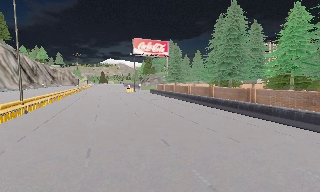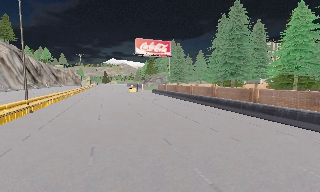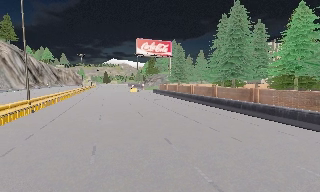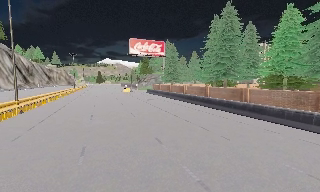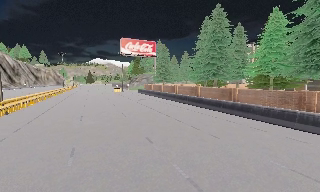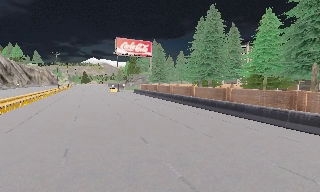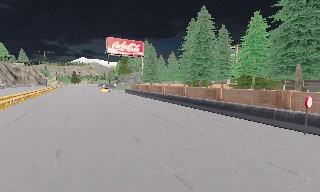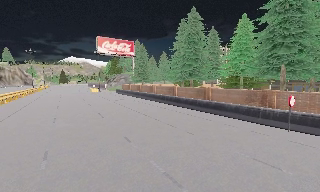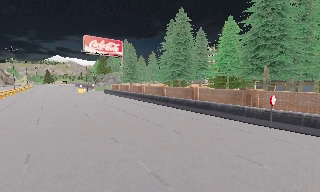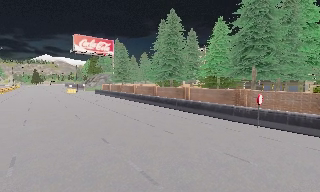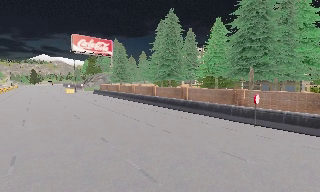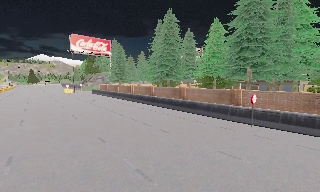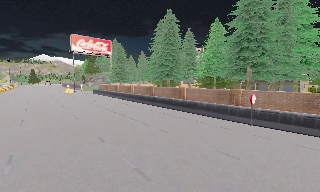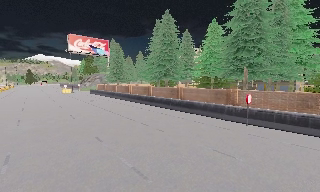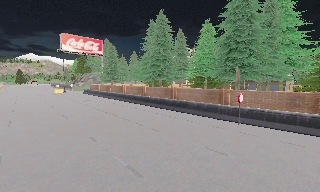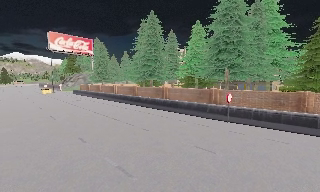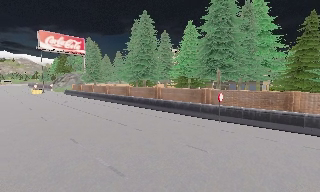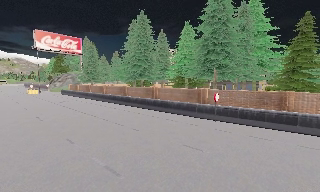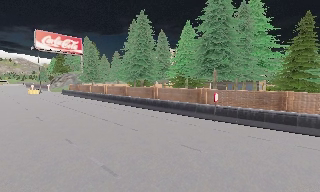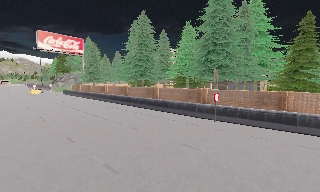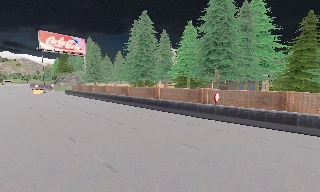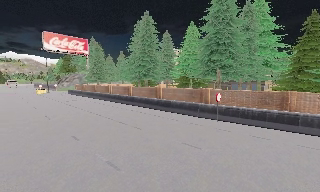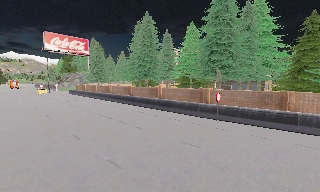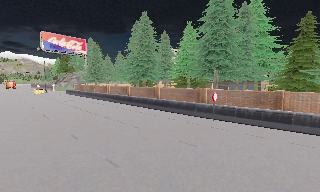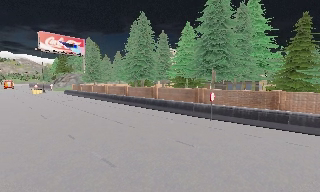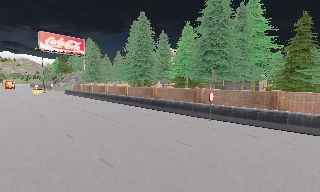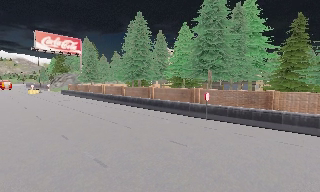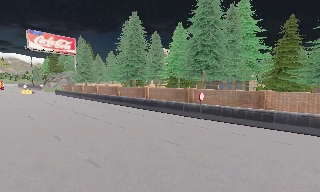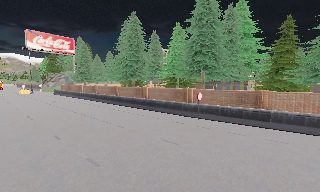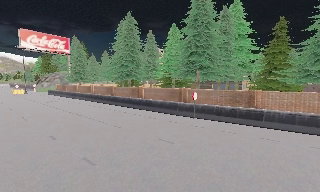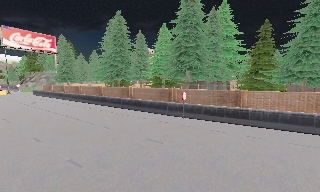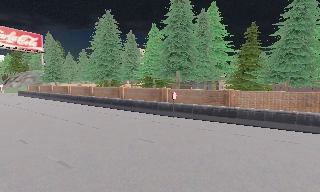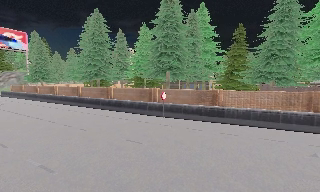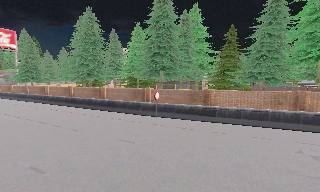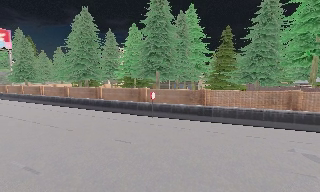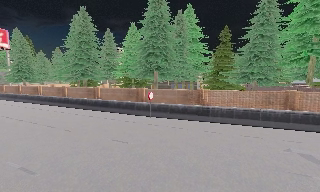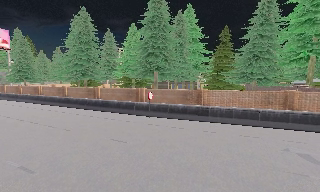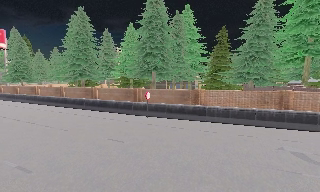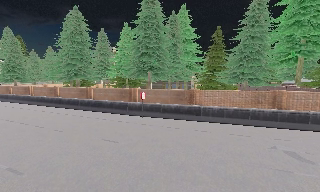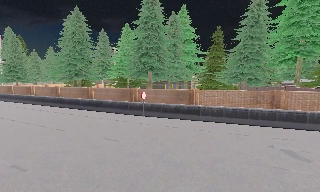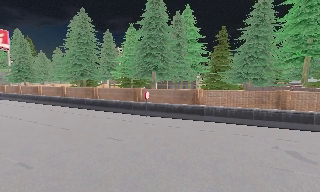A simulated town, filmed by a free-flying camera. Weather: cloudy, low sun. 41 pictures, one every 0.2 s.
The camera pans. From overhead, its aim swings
clockwise.
The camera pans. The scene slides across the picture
to the left.
0.0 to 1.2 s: The camera shifts only a little, or ends up much as it began.
1.2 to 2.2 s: The camera swings to its right by about 10 degrees, and the scene slides to the left.
2.2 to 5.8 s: The camera swings to its right by about 10 degrees, and the scene slides to the left. It travels backward and to its right, about 1.5 m, so what stands in front gets smaller.
5.8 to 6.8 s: The camera pans to its right, which is clockwise from overhead, by about 15 degrees.
6.8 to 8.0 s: The camera shifts only a little, or ends up much as it began.
The film runs backward here.
